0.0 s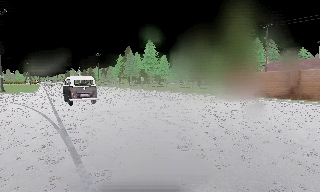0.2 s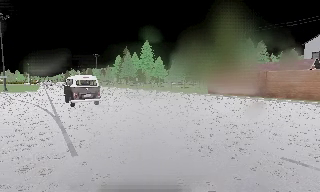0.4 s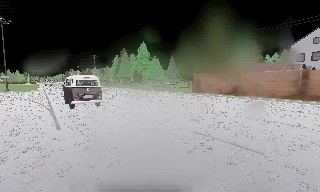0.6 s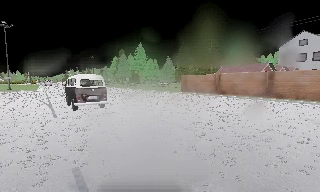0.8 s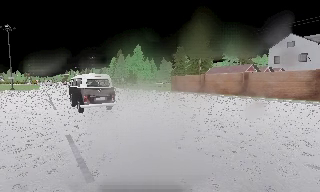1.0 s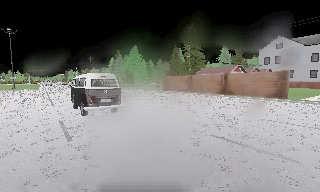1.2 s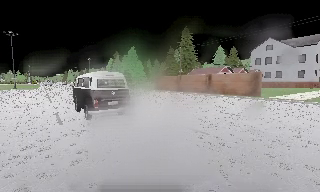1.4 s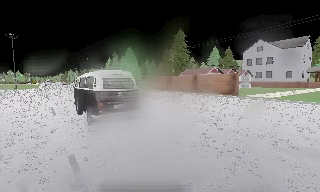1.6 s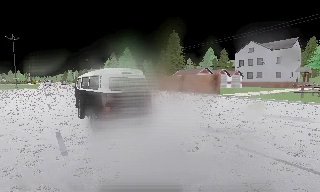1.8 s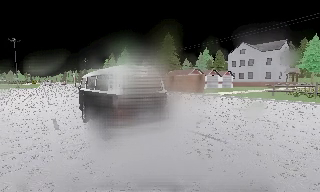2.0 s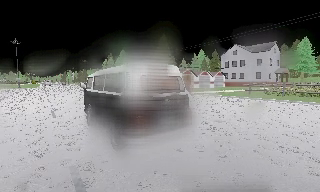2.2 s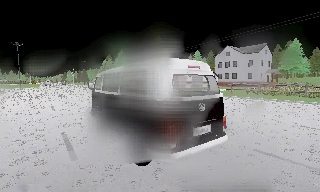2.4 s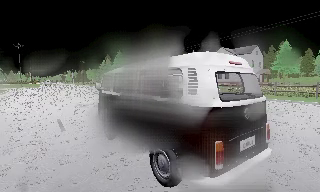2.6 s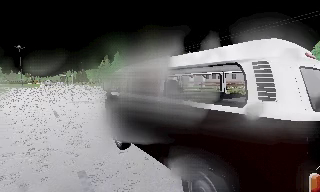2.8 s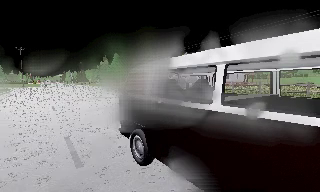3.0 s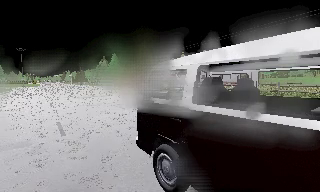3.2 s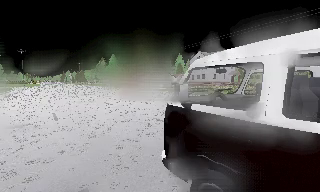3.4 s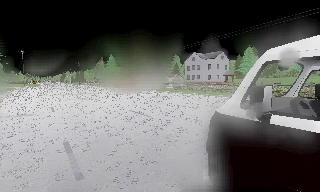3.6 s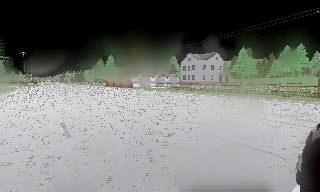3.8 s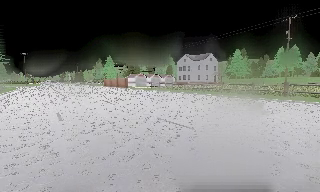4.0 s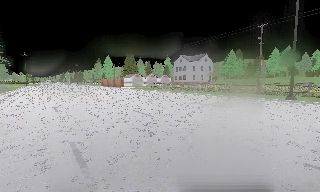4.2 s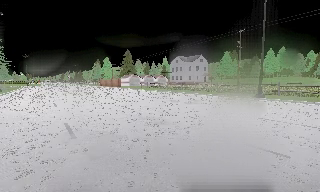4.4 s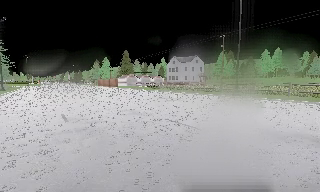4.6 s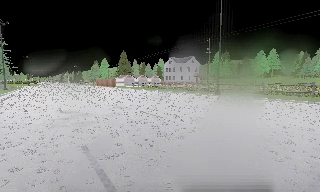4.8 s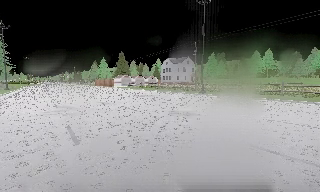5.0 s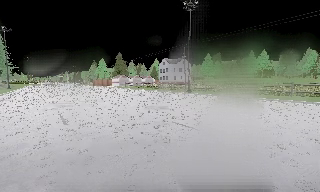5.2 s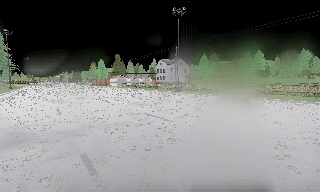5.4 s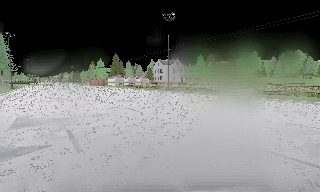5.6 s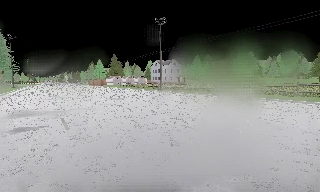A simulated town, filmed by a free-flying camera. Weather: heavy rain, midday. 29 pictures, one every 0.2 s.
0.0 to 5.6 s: The camera travels backward and to its right, about 65 m, so what stands in front gets smaller.
The film runs backward here.
